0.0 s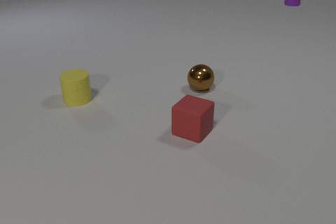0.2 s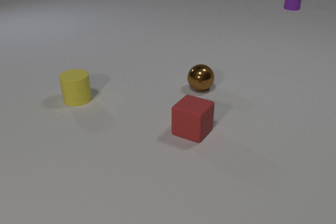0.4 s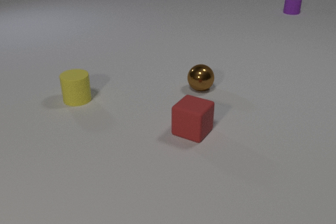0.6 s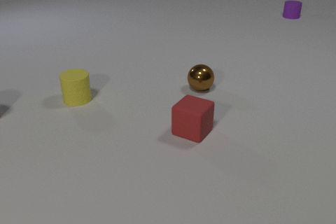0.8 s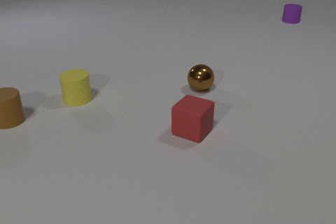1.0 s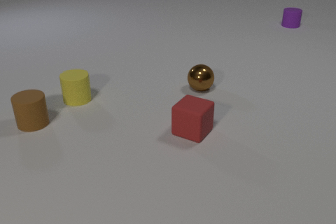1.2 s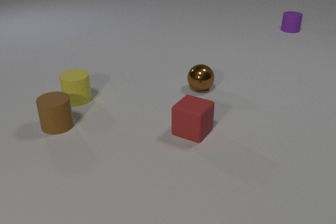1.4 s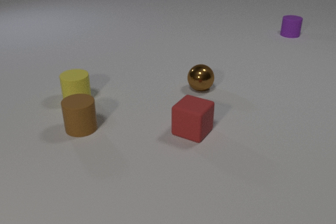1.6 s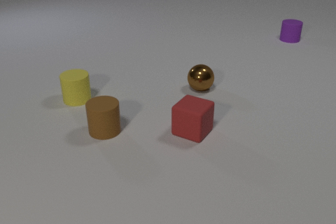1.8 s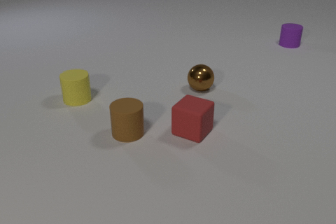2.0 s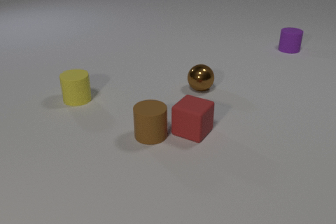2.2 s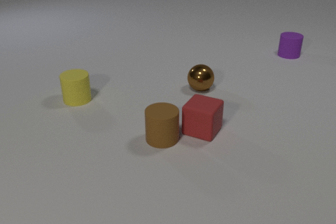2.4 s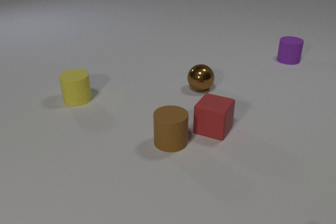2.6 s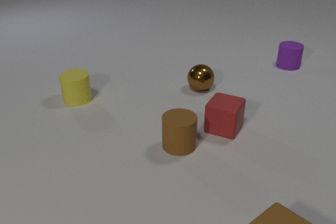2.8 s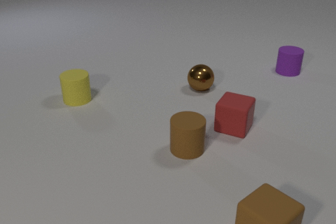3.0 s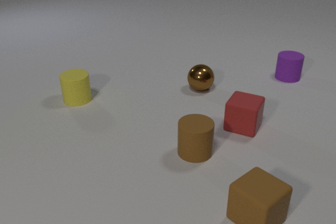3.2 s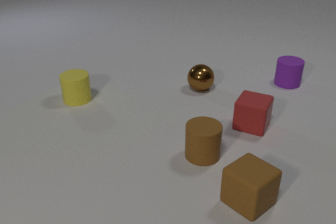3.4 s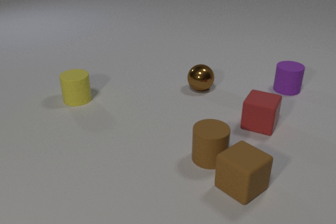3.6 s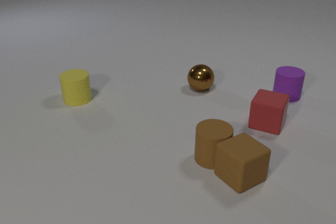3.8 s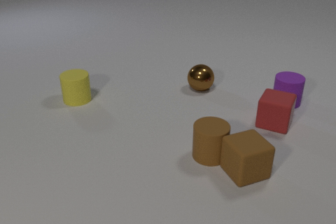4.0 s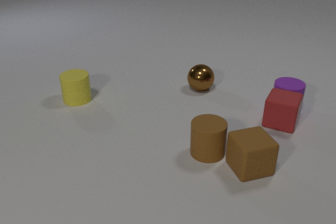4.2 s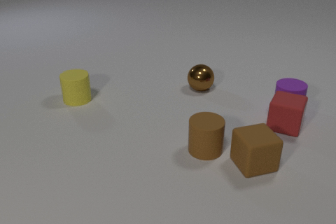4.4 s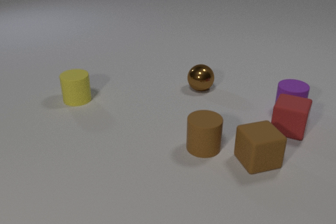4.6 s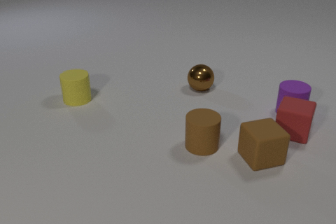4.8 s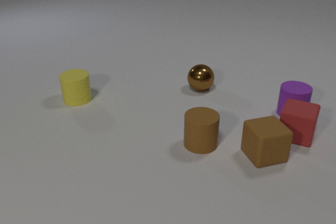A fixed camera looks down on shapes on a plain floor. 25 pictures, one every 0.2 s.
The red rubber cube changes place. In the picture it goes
to the right.
The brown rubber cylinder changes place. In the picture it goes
to the right.
0.0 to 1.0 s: The brown rubber cylinder comes in at the left edge, slides to the right and toward the camera. The purple rubber cylinder slides toward the camera.
1.0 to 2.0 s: The brown rubber cylinder slides to the right. The purple rubber cylinder slides toward the camera.
2.0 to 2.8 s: The brown rubber cylinder slides to the right and toward the camera. The red rubber cube slides to the right. The brown rubber cube comes in at the bottom edge, slides away from the camera and to the left. The purple rubber cylinder slides toward the camera. The brown rubber cylinder and the red rubber cube collide.
2.8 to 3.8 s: The brown rubber cylinder slides to the right. The red rubber cube slides to the right and away from the camera. The brown rubber cube slides away from the camera. The purple rubber cylinder slides toward the camera. The brown rubber cylinder and the brown rubber cube collide.
3.8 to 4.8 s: The brown rubber cylinder slides away from the camera and to the left. The red rubber cube slides to the right and toward the camera. The brown rubber cube slides away from the camera and to the right. The purple rubber cylinder slides toward the camera. The red rubber cube and the purple rubber cylinder collide.
How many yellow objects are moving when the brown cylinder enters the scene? 0.
What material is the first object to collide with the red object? rubber.
How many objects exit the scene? 0.
